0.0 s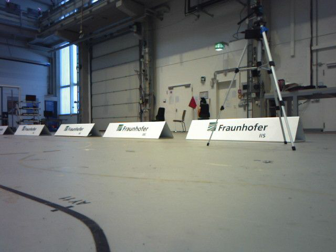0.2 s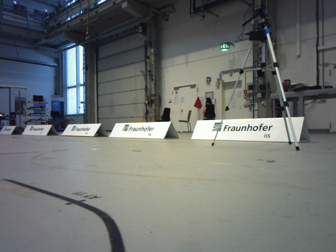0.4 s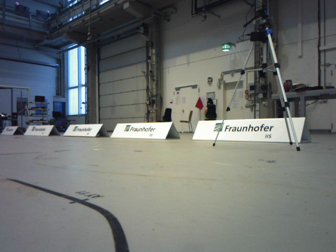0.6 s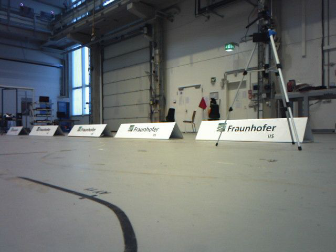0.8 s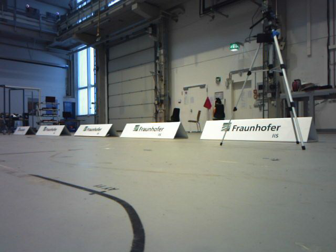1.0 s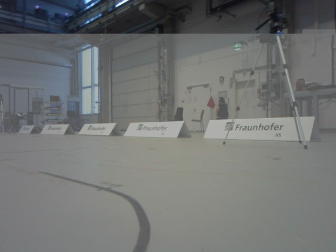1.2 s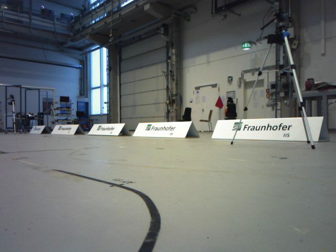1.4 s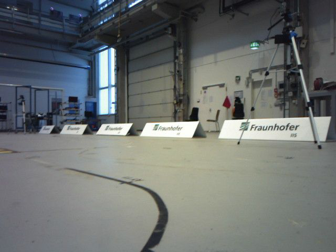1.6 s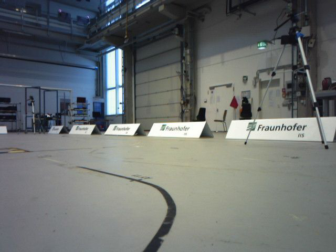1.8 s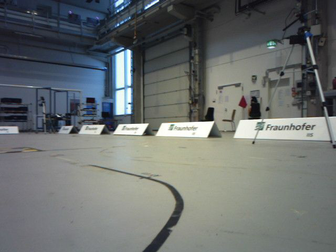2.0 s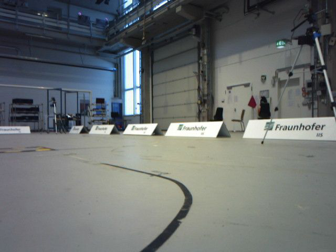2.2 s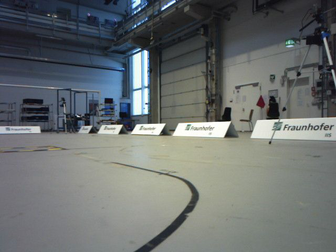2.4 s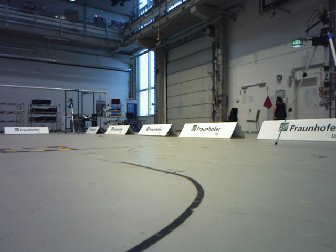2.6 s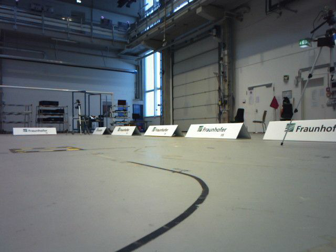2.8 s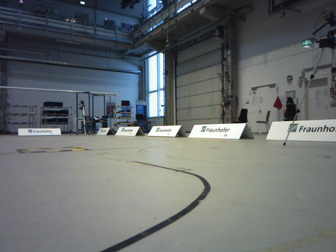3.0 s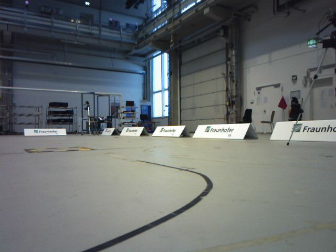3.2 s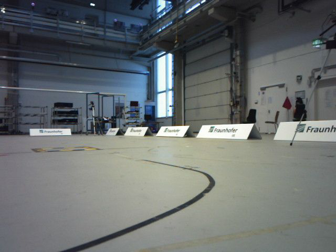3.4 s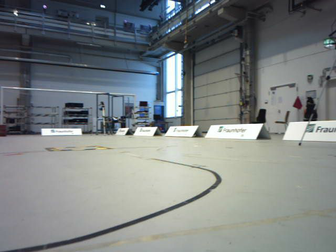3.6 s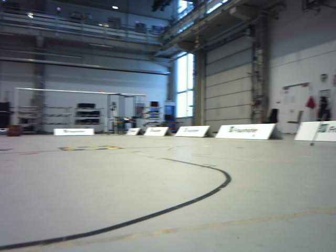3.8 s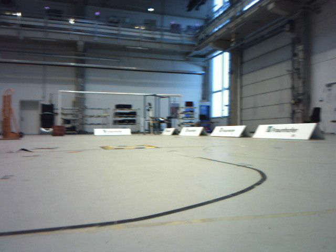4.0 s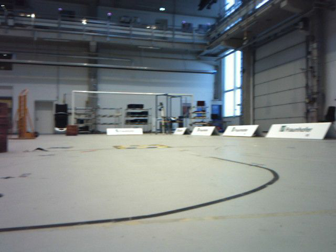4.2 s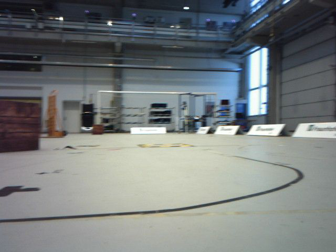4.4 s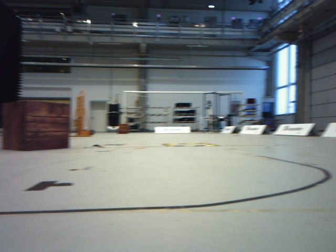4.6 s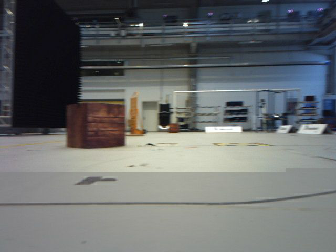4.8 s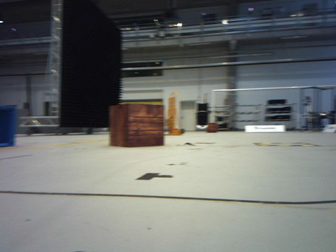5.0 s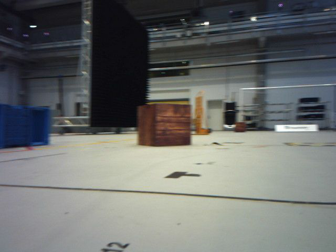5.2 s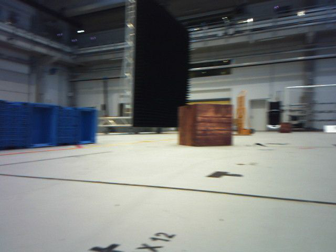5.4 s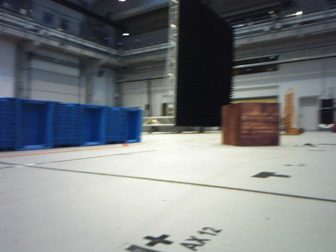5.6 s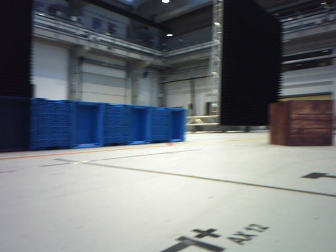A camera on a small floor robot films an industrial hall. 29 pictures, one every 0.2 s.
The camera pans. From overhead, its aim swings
counterclockwise.
The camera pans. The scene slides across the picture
to the right.
0.0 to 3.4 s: The camera swings to its left by about 20 degrees, and the scene slides to the right. It travels backward, about 0.7 m, so what stands in front gets smaller.
3.4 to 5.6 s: The camera swings to its left by about 70 degrees, and the scene slides to the right. It travels backward, about 0.3 m.
The film runs backward here.
